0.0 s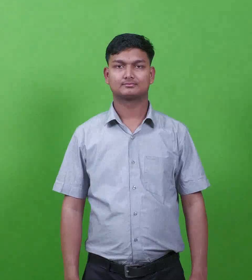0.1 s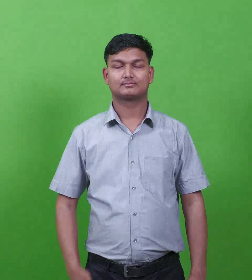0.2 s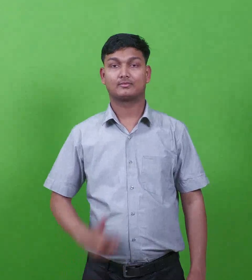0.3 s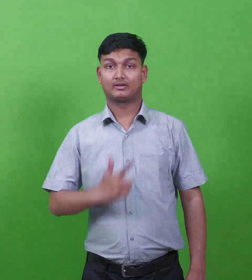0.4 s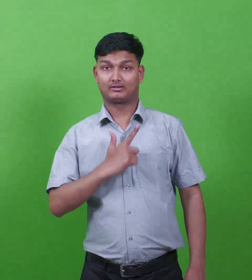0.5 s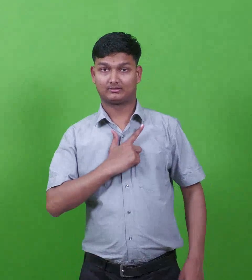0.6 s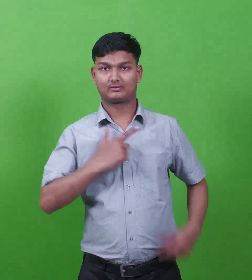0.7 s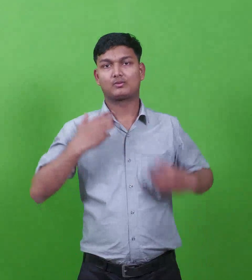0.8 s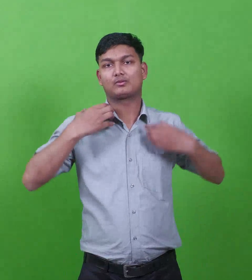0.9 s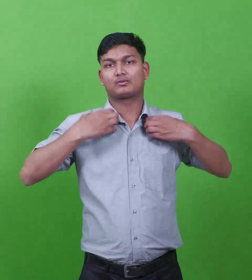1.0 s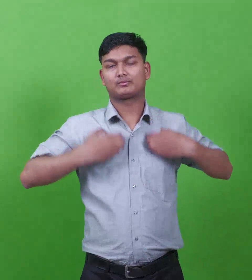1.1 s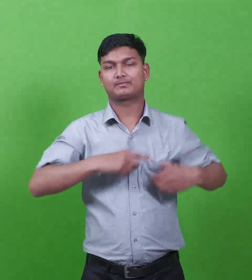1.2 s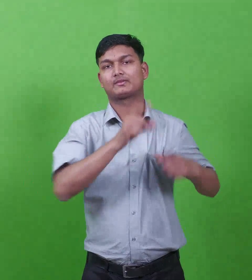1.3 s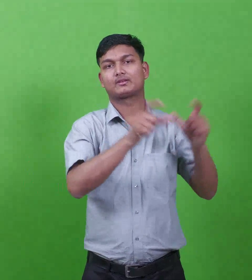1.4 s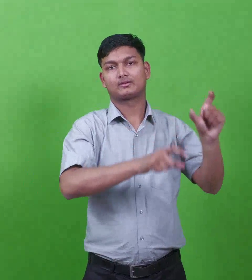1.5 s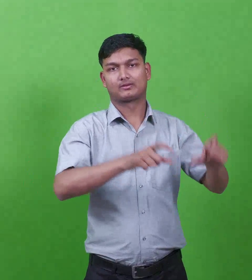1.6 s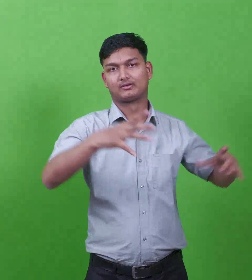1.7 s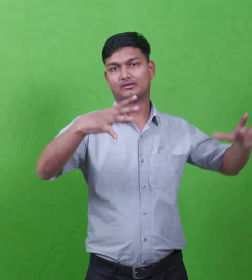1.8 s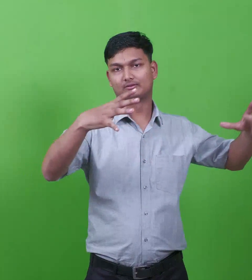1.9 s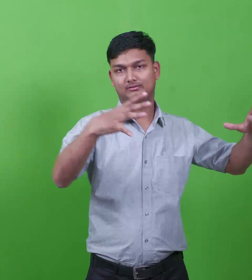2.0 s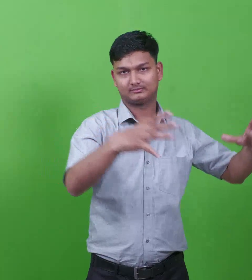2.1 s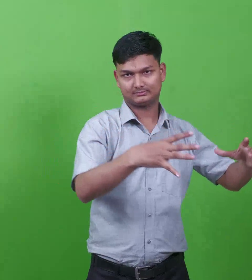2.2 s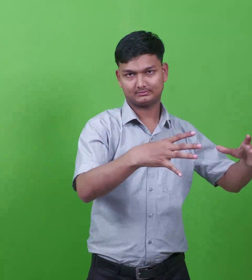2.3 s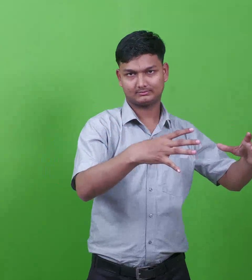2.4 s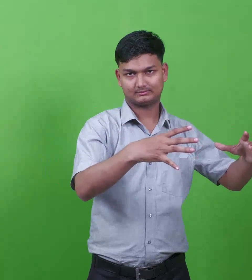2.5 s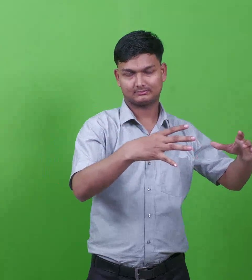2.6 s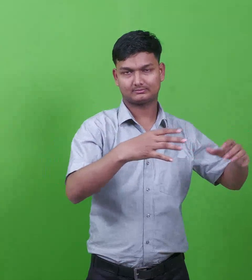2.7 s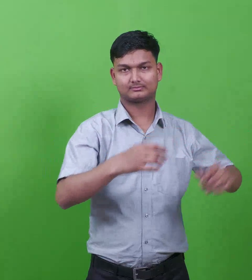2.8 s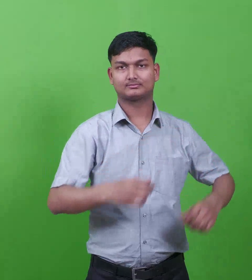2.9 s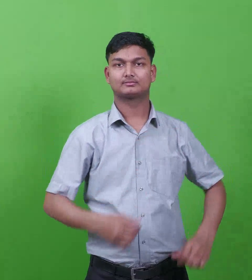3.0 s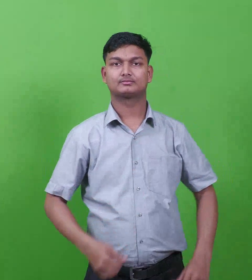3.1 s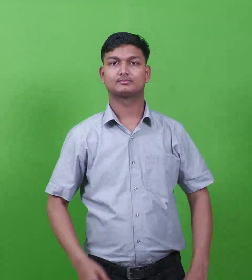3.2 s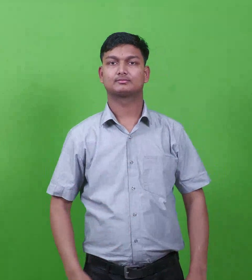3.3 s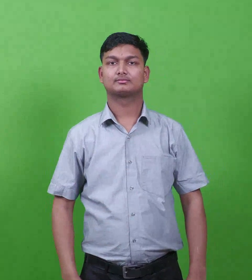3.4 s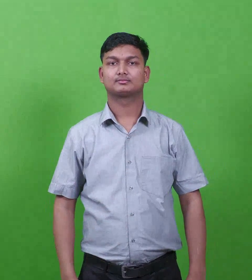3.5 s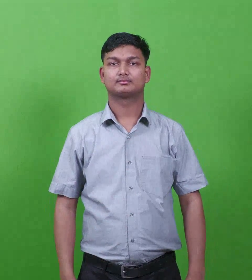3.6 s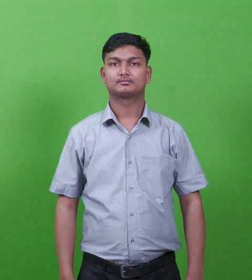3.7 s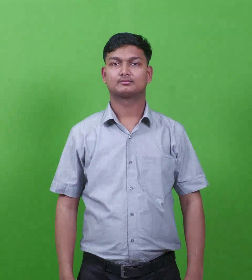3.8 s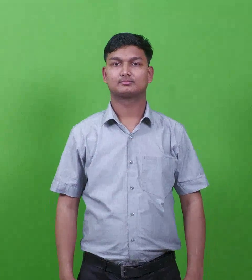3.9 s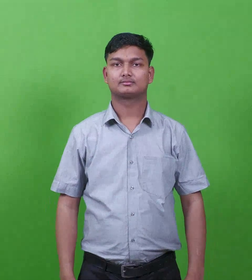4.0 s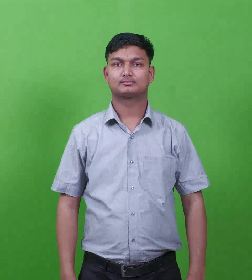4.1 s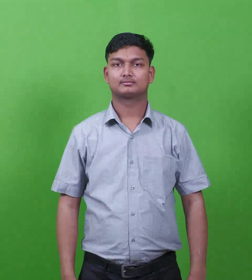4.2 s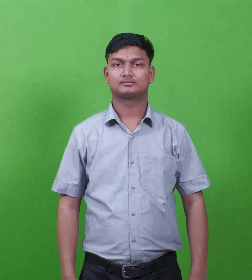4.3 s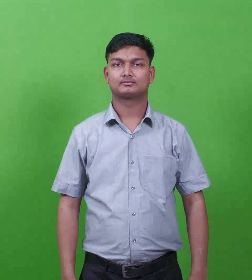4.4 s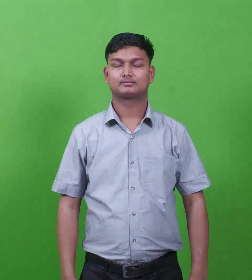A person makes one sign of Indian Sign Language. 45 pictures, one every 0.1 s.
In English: levites priests
